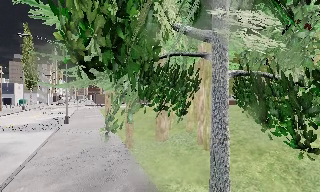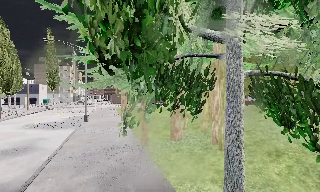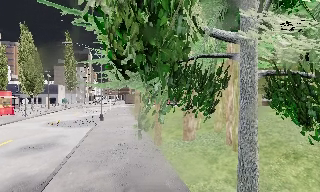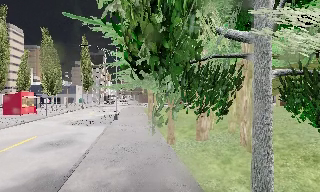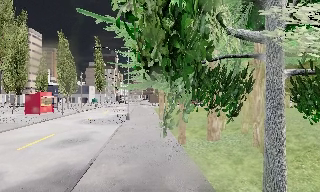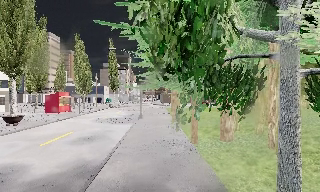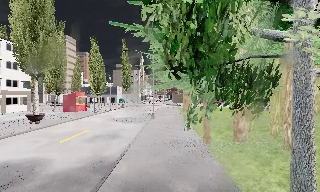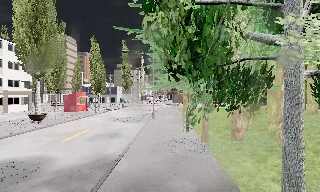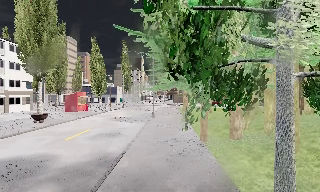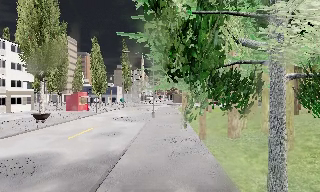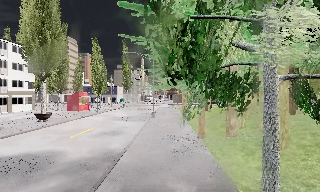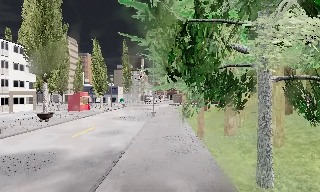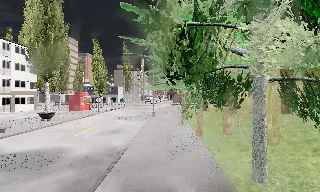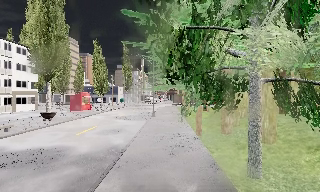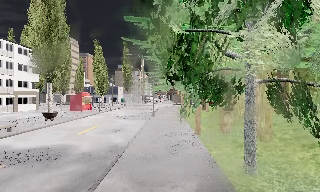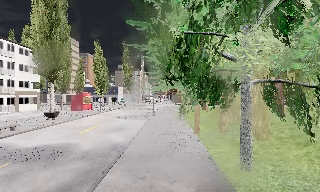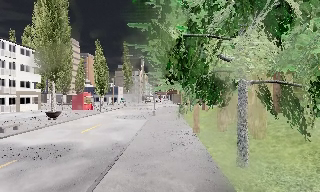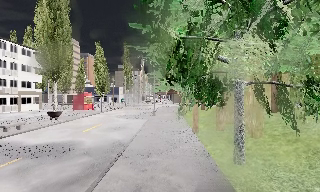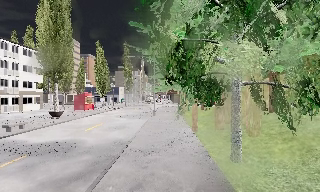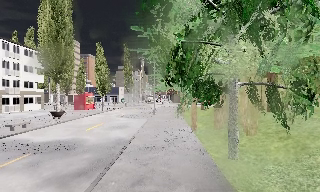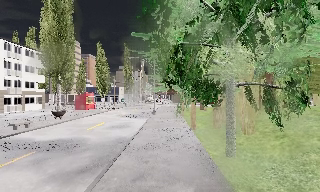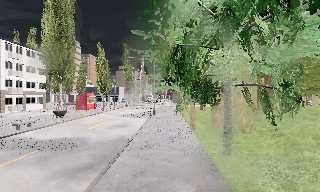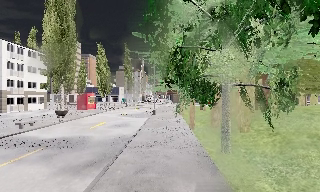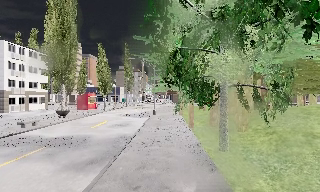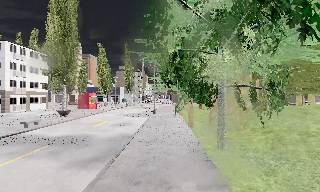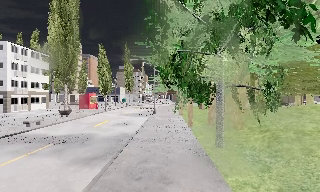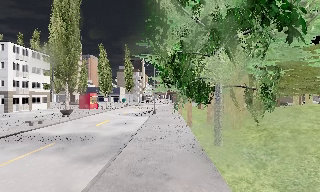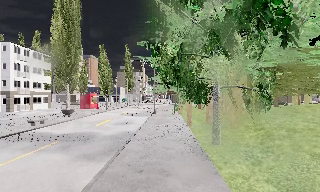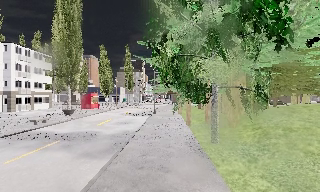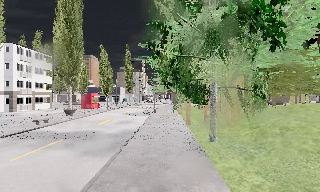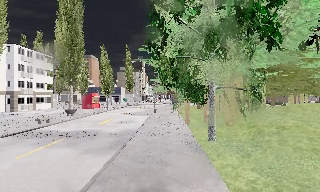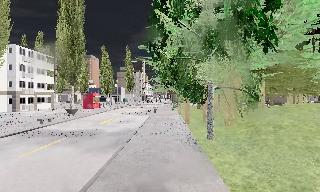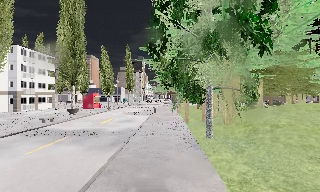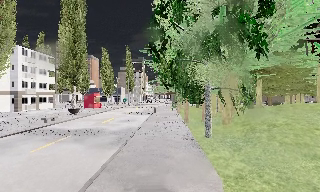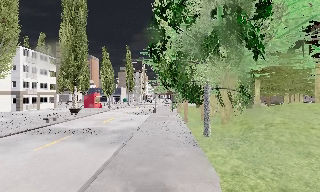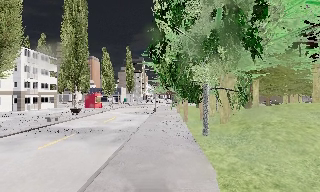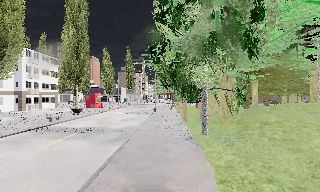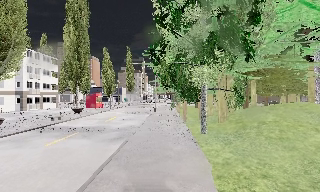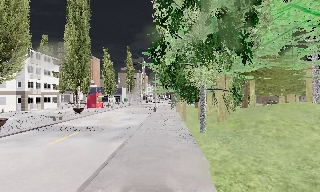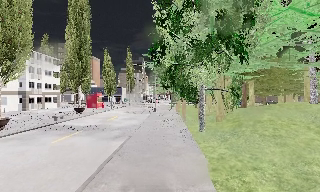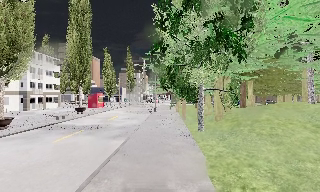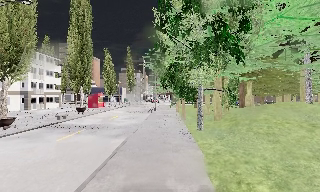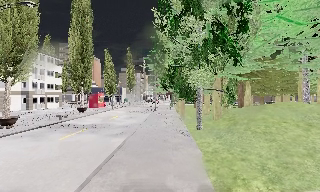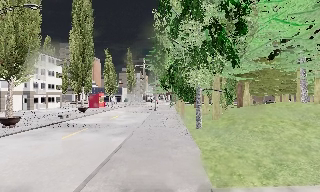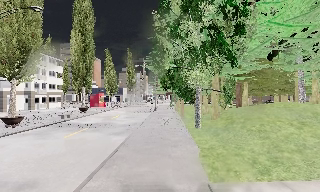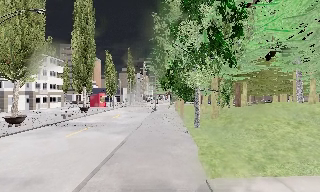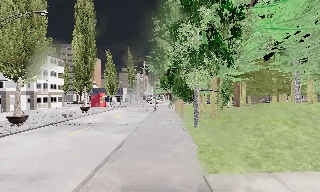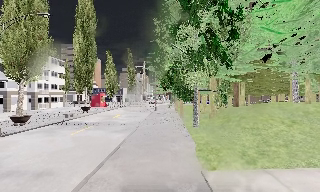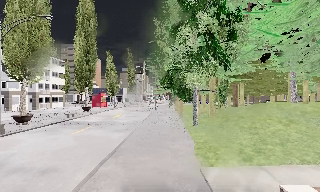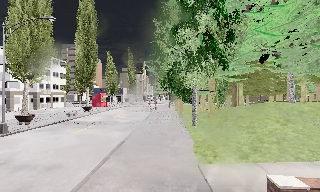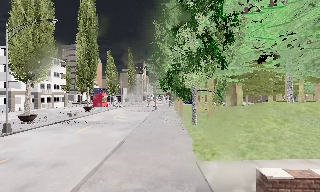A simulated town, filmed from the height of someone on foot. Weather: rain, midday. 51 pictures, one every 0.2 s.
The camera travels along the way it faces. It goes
backward.
0.0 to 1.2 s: The camera pans to its left, which is counterclockwise from overhead, by about 25 degrees. It travels backward, about 1 m, so what stands in front gets smaller.
1.2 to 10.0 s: The camera travels backward, about 11 m, so what stands in front gets smaller.
The film runs backward here.
